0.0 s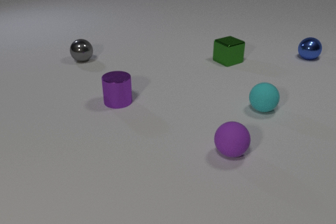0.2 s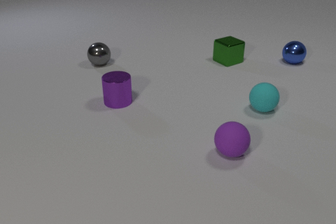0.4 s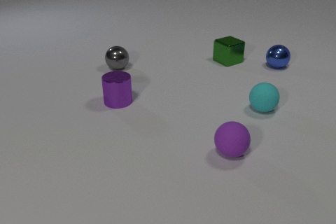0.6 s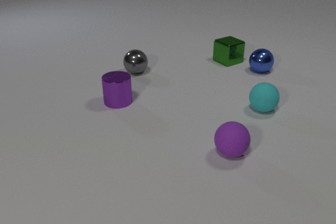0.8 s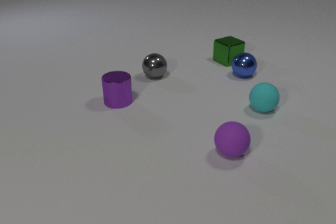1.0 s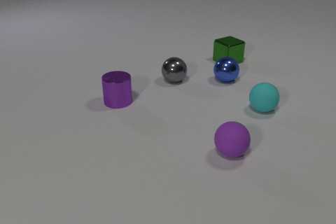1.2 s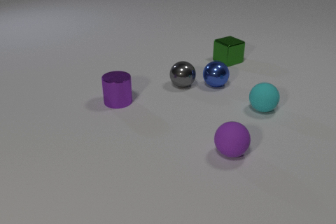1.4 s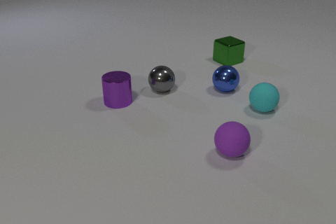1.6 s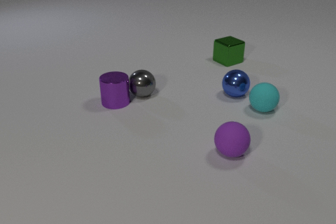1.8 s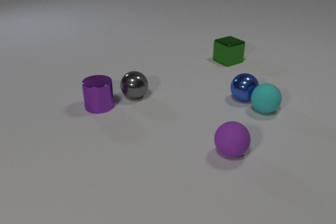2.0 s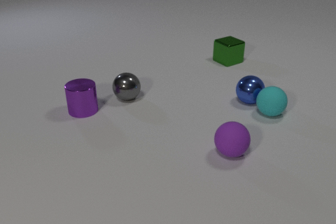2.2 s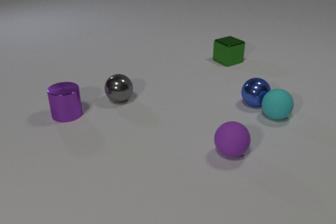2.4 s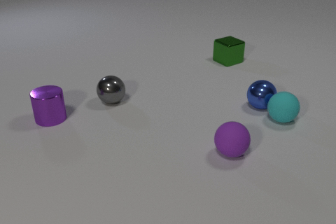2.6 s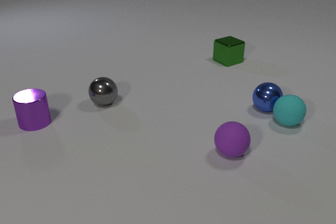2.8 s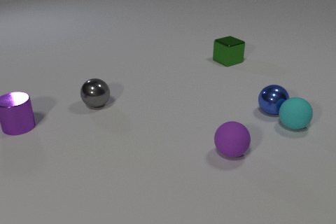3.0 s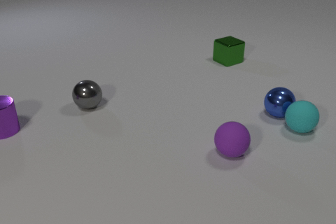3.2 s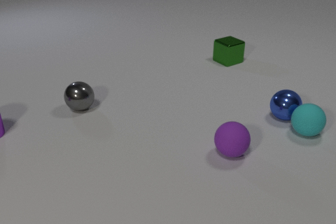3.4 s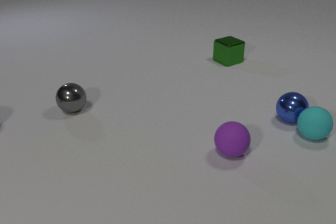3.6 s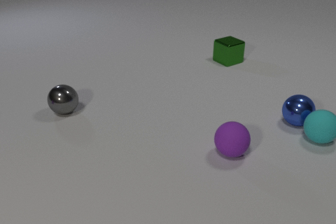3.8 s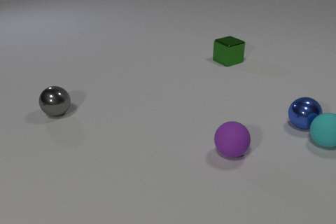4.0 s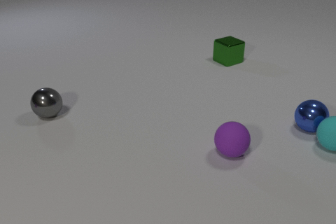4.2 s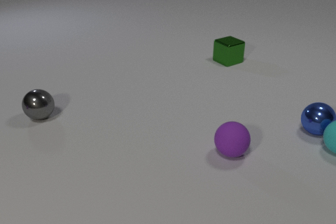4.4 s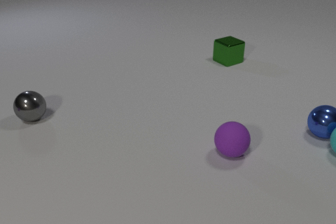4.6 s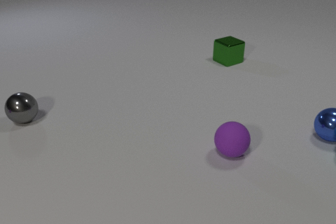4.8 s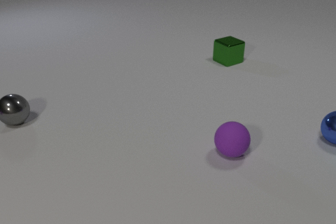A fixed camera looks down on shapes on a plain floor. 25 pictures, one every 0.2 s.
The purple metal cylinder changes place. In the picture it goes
to the left.
The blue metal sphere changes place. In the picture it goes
toward the camera.
0.0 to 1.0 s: The blue metal sphere rolls to the left and toward the camera. The gray metal sphere rolls to the right and toward the camera.
1.0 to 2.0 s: The blue metal sphere rolls toward the camera and to the right. The gray metal sphere rolls to the left and toward the camera. The purple metal cylinder slides to the left. The cyan rubber sphere rolls to the right and toward the camera. The blue metal sphere and the gray metal sphere collide. The gray metal sphere and the purple metal cylinder collide. The blue metal sphere and the cyan rubber sphere collide.
2.0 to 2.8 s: The blue metal sphere rolls to the right and toward the camera. The gray metal sphere rolls to the left. The purple metal cylinder slides to the left. The cyan rubber sphere rolls to the right and toward the camera.
2.8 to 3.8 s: The blue metal sphere rolls to the right and toward the camera. The gray metal sphere rolls to the left. The purple metal cylinder slides to the left, leaves at the left edge. The cyan rubber sphere rolls to the right and toward the camera.
3.8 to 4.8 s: The blue metal sphere rolls to the right and toward the camera. The gray metal sphere rolls to the left. The cyan rubber sphere rolls to the right and toward the camera, leaves at the right edge.
Are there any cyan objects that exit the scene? yes.
What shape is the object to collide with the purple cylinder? sphere.
How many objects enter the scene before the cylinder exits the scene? 0.
